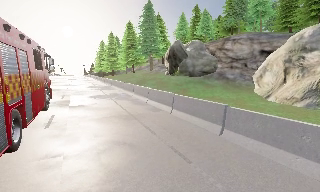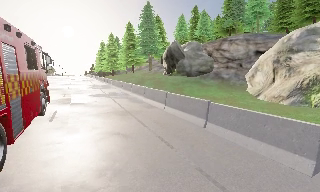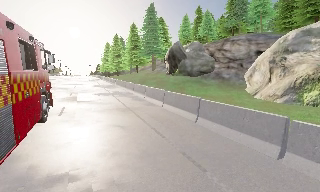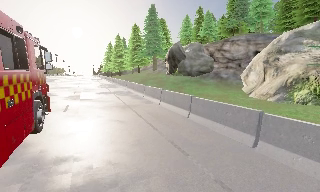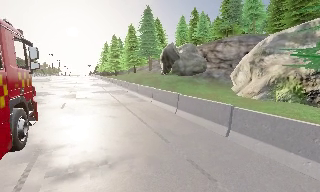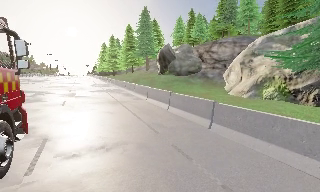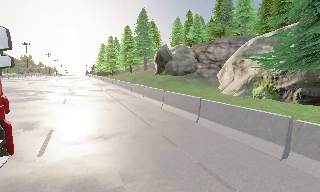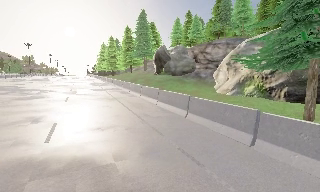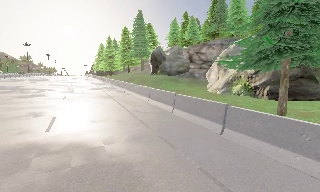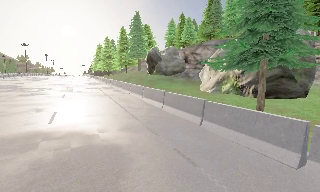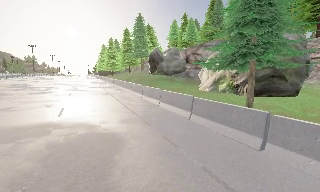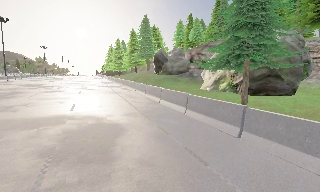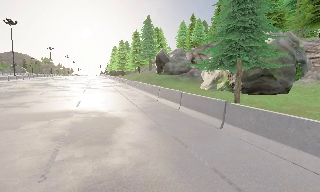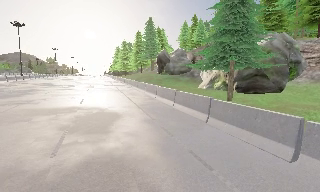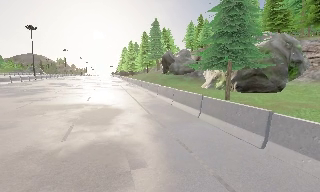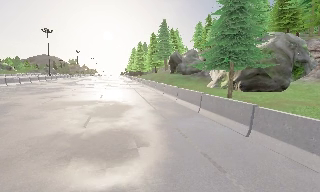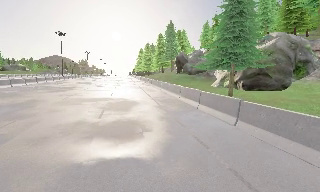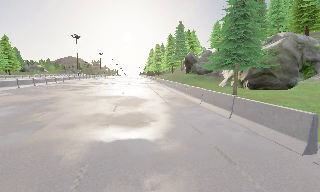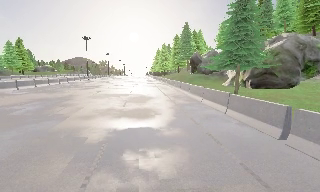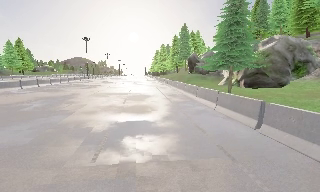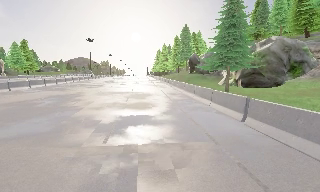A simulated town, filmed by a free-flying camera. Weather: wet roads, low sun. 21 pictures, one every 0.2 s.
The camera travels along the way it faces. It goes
backward.
0.0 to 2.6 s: The camera travels backward and to its right, about 12 m, so what stands in front gets smaller.
2.6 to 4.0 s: The camera pans to its left, which is counterclockwise from overhead, by about 15 degrees. It travels backward, about 8 m, so what stands in front gets smaller.
The film runs backward here.
